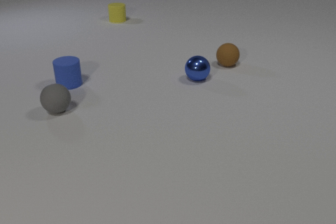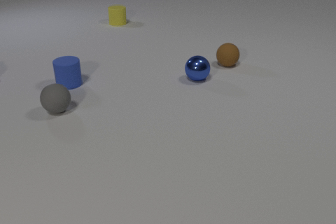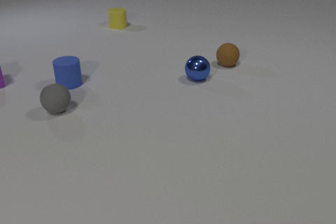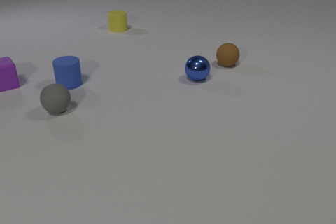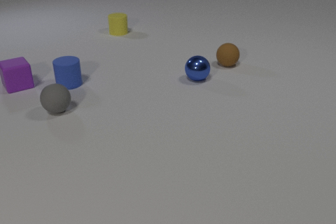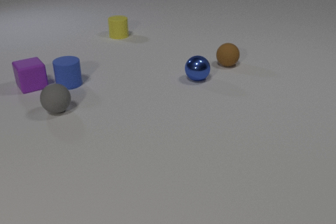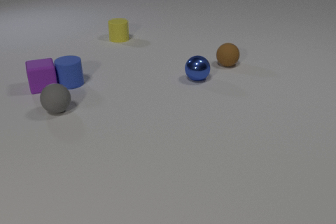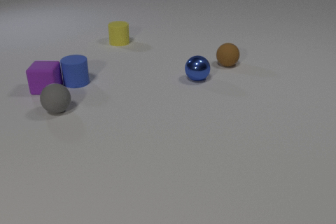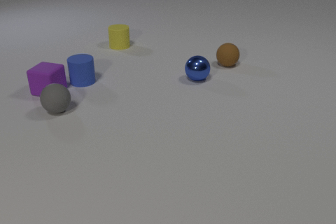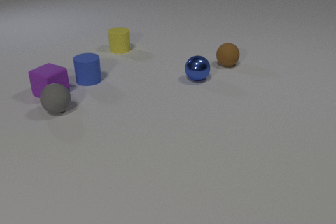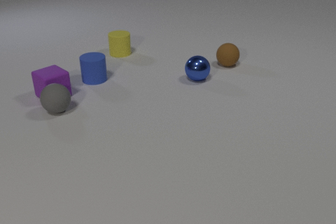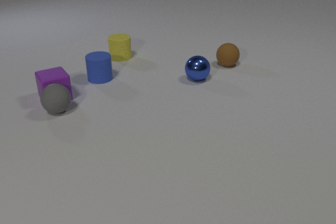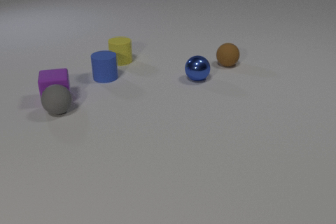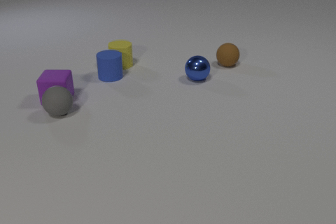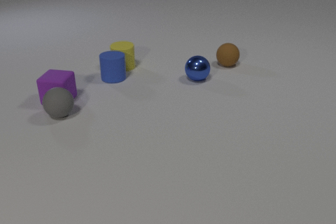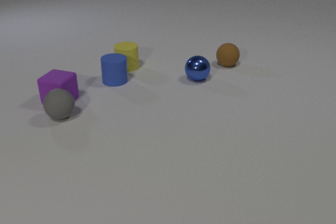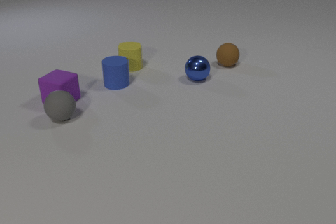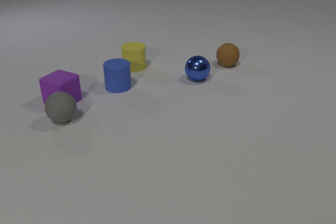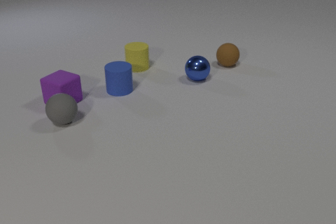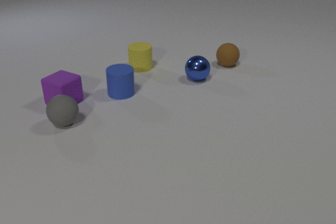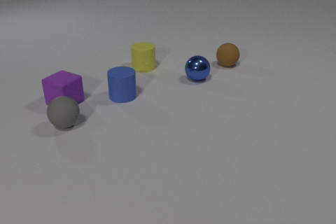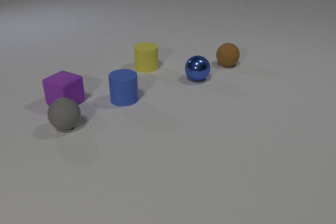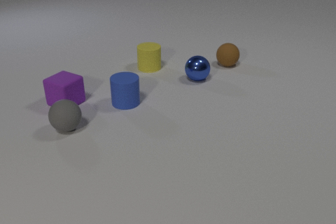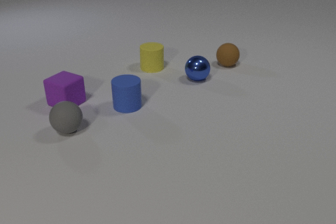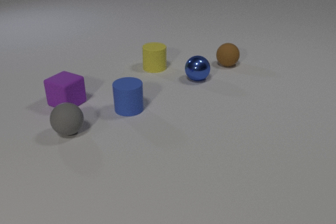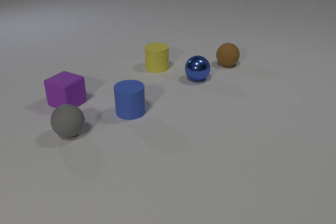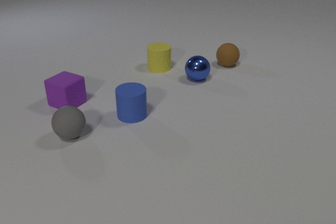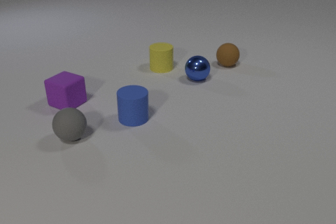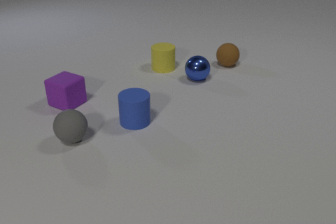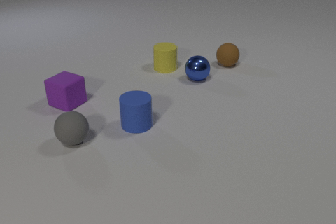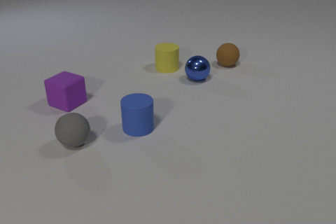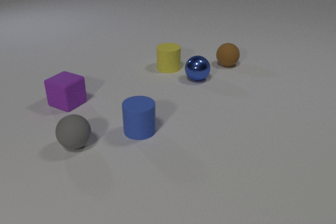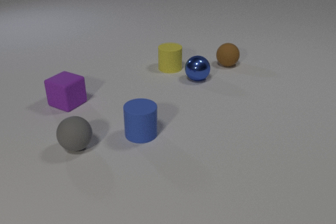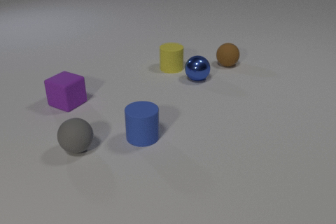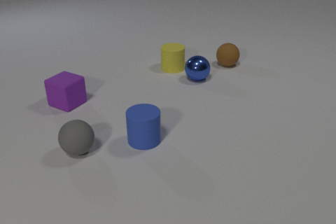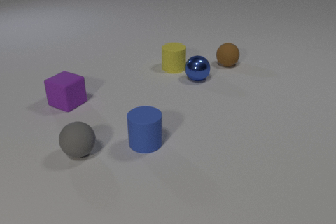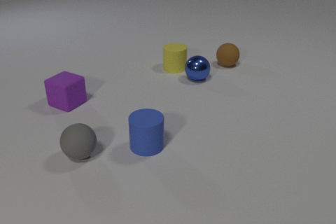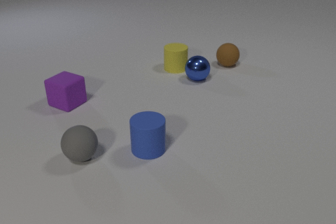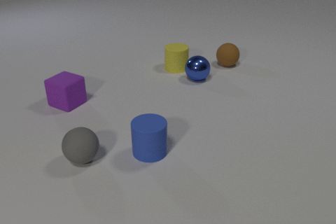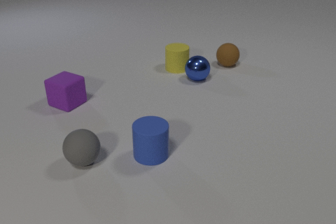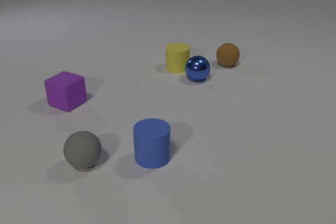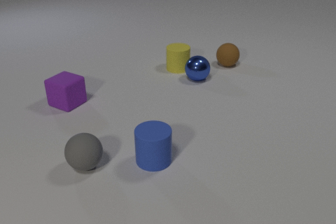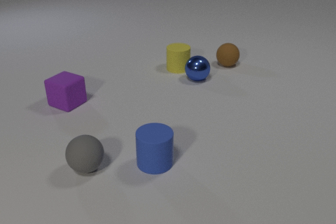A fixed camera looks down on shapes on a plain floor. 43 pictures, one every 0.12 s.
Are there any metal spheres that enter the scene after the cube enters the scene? no.
What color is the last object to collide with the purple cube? gray.
What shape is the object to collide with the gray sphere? cube.
0.00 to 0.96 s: The purple rubber cube comes in at the left edge, slides to the right and toward the camera, spins so that its near face slides to the left, clockwise seen from above. The blue rubber cylinder slides to the right. The yellow rubber cylinder slides toward the camera. The purple rubber cube and the blue rubber cylinder collide.
0.96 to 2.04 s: The purple rubber cube slides toward the camera and to the right, spins clockwise seen from above by about 105 degrees, its near face sliding to the left. The blue rubber cylinder slides to the right and toward the camera. The yellow rubber cylinder slides toward the camera. The gray rubber sphere rolls toward the camera. The purple rubber cube and the gray rubber sphere collide. The blue rubber cylinder and the yellow rubber cylinder collide.
2.04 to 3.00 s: The purple rubber cube moves, and ends about where it began. The blue rubber cylinder slides toward the camera. The yellow rubber cylinder slides to the right. The gray rubber sphere rolls toward the camera.
3.00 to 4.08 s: The blue rubber cylinder slides toward the camera. The yellow rubber cylinder slides to the right. The gray rubber sphere rolls toward the camera.
4.08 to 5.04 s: The blue rubber cylinder slides toward the camera. The yellow rubber cylinder slides to the right. The gray rubber sphere rolls toward the camera.
